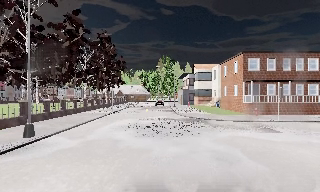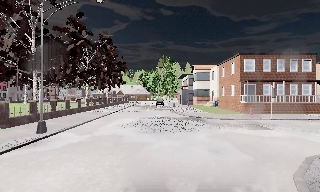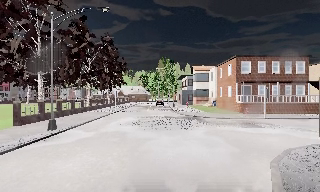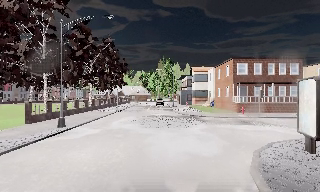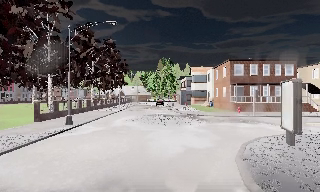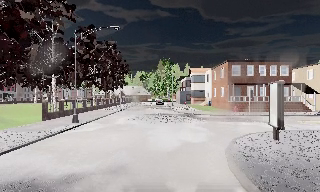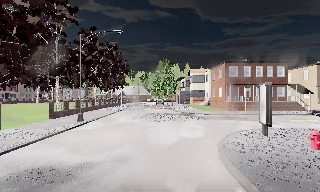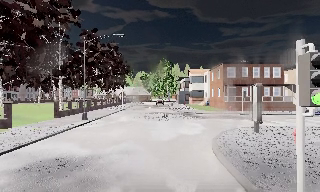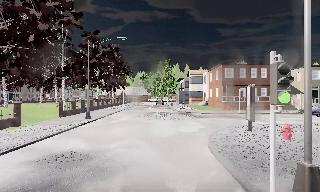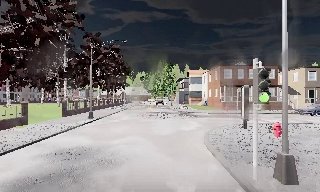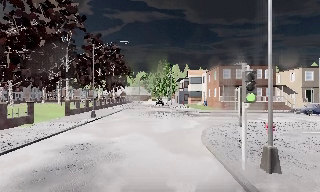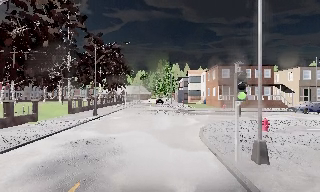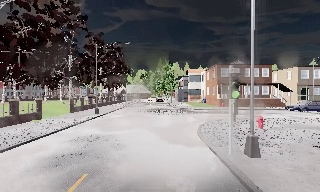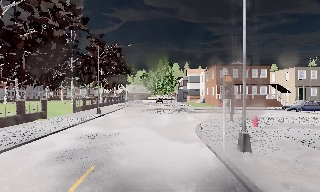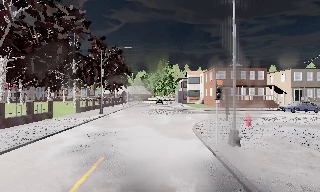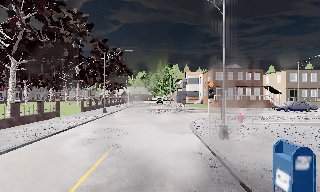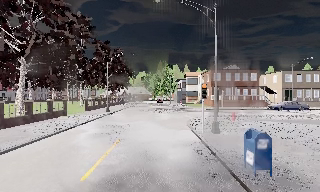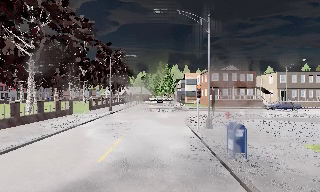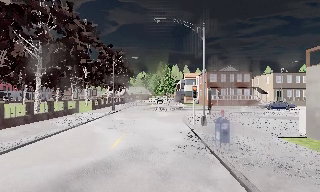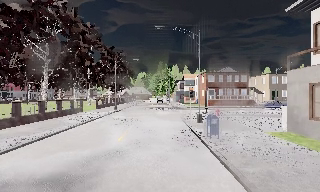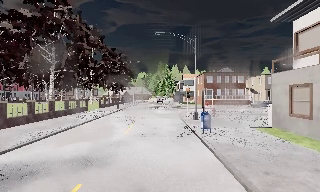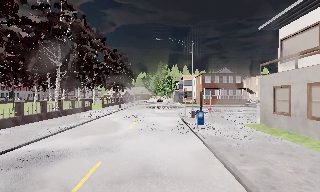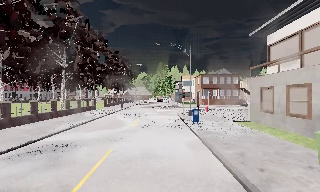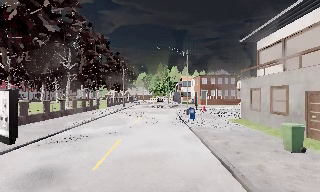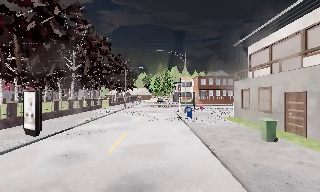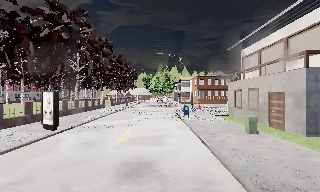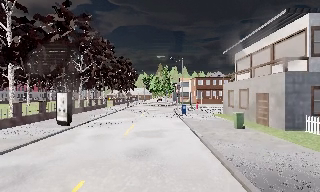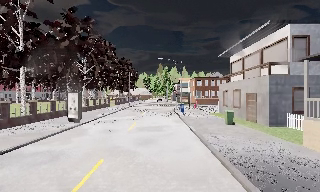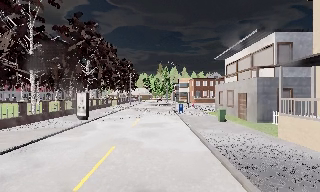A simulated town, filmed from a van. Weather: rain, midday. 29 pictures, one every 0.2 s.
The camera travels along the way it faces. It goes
backward.
0.0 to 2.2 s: The camera travels backward, about 8 m, so what stands in front gets smaller. It loses speed.
2.2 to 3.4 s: The camera travels backward, about 5 m, so what stands in front gets smaller. It gains speed.
3.4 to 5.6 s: The camera travels backward, about 15 m, so what stands in front gets smaller.
The film runs backward here.
